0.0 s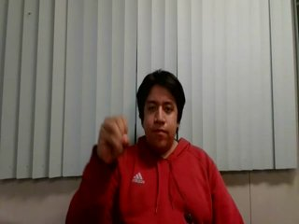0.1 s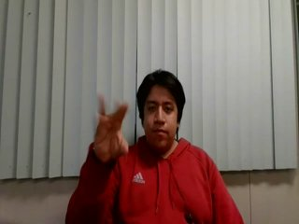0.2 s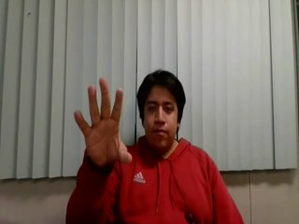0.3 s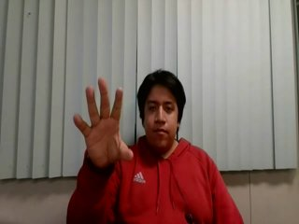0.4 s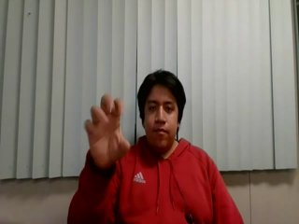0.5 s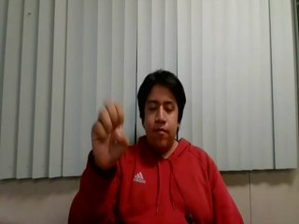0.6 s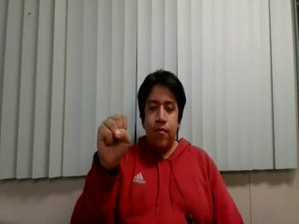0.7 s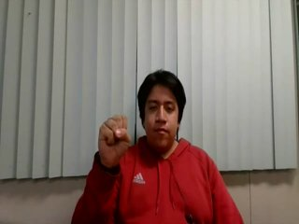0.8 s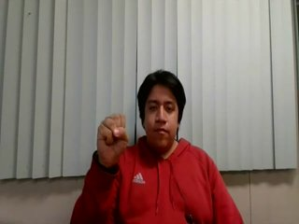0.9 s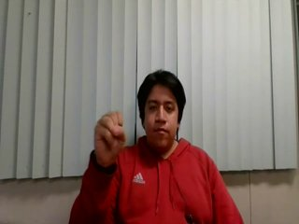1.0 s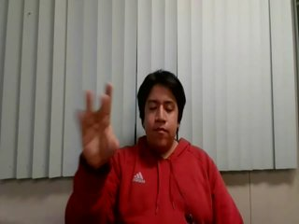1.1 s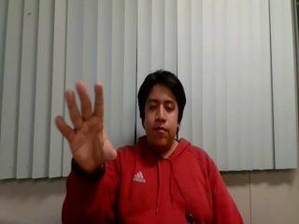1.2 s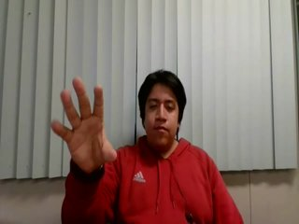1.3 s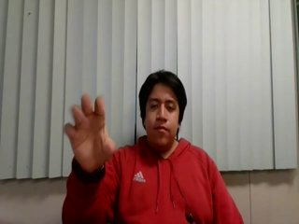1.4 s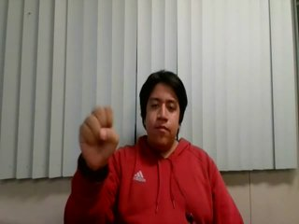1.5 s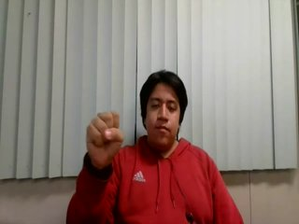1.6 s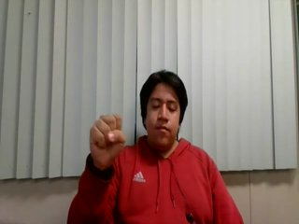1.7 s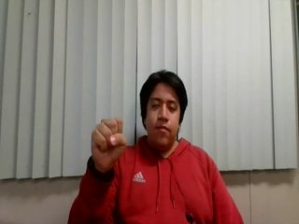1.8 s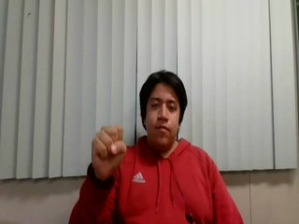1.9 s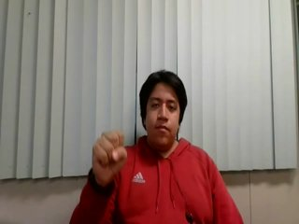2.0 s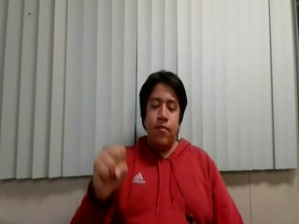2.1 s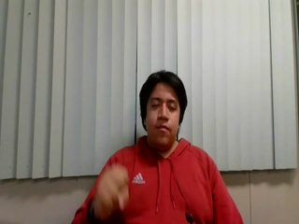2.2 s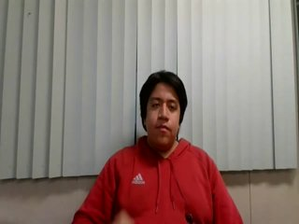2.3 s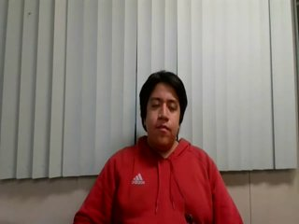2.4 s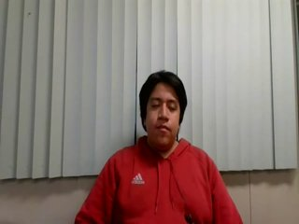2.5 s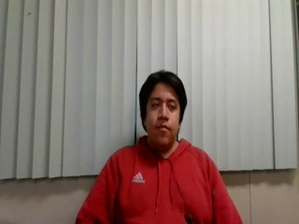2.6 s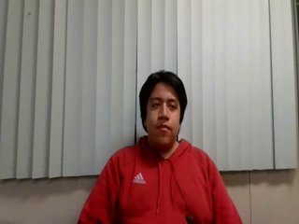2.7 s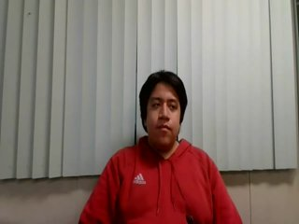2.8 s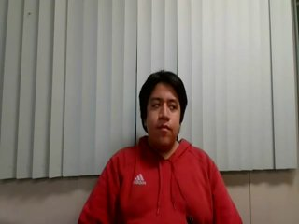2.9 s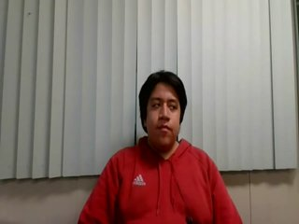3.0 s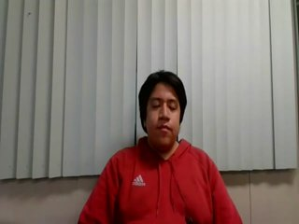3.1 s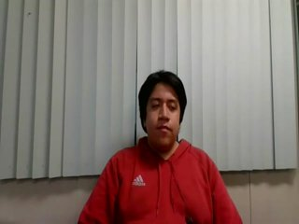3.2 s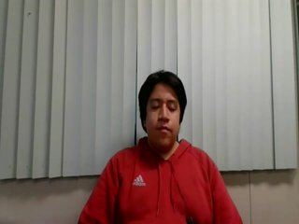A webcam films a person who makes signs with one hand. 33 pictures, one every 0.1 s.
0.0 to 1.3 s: Open twice.
1.4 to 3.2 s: Non-gesture.
